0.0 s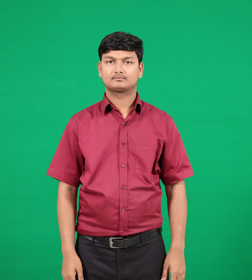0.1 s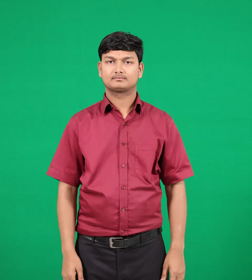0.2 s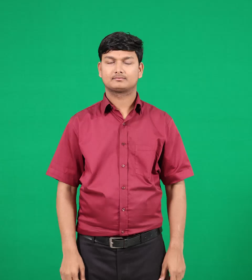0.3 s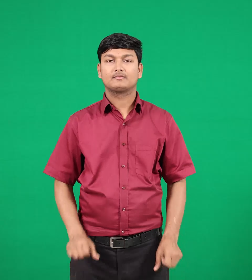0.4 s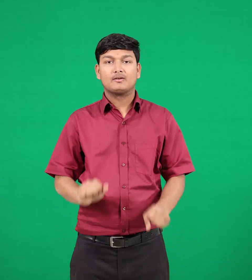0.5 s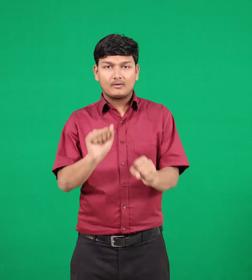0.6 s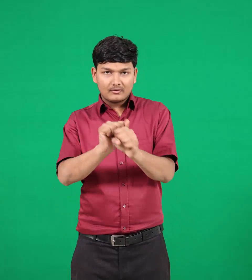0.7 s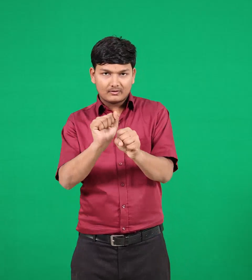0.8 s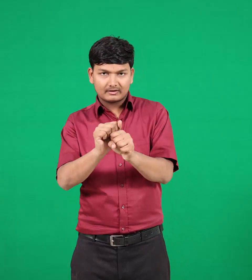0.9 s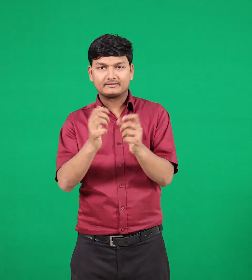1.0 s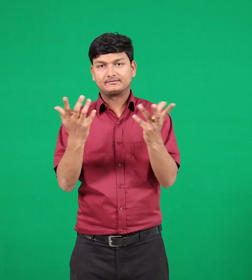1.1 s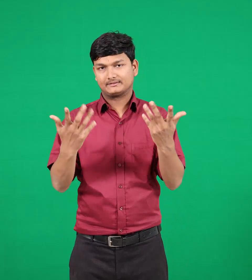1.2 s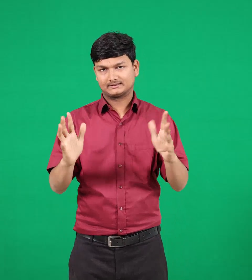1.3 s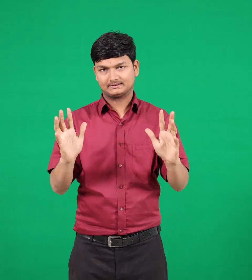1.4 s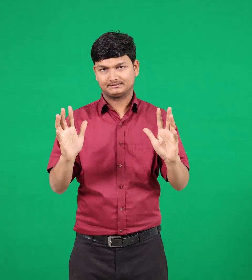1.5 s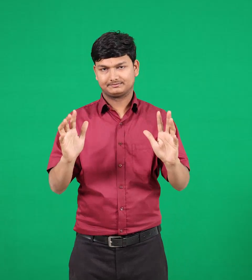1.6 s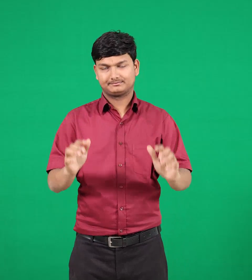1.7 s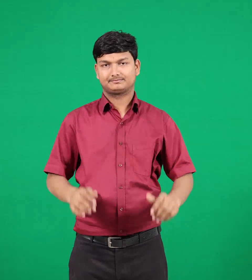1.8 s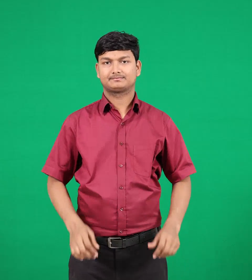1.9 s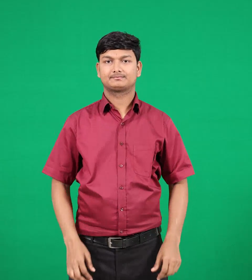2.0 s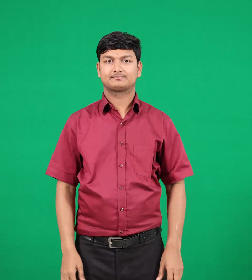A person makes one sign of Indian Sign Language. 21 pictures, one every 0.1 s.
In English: worked
